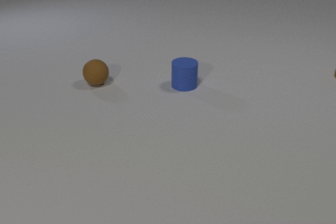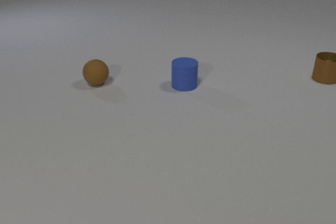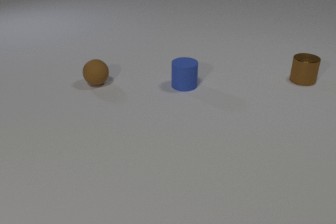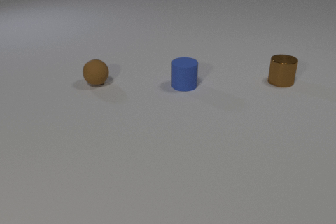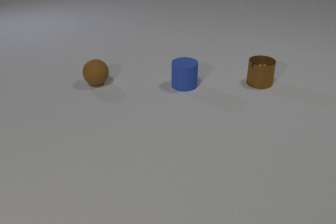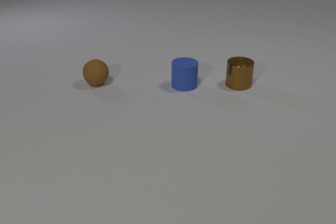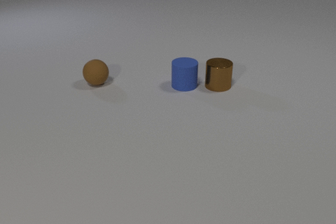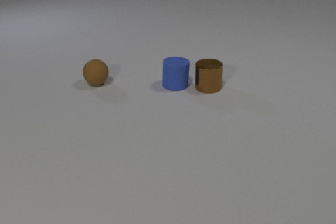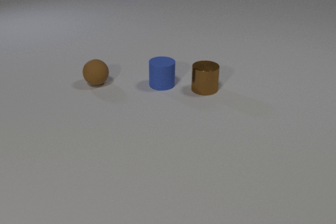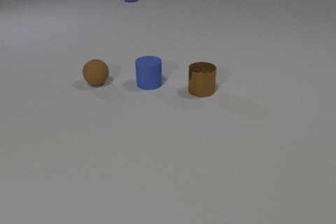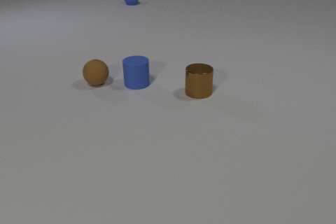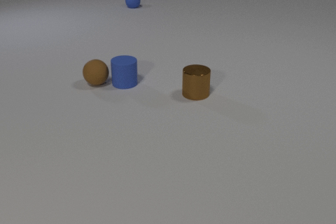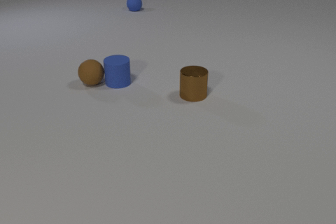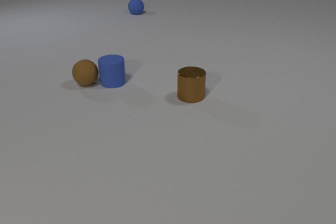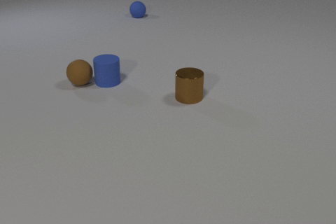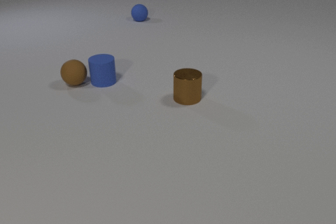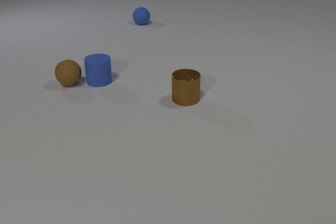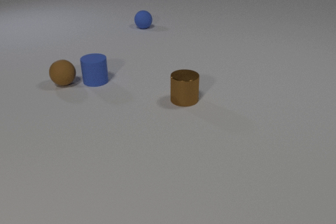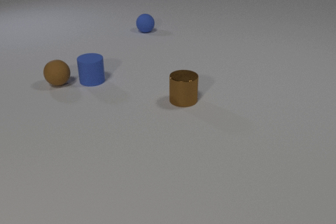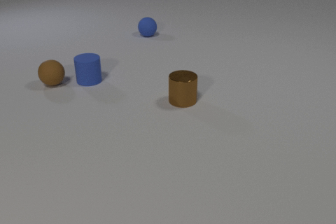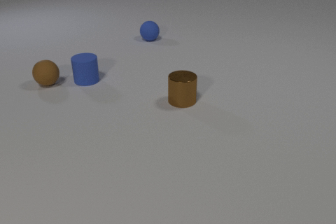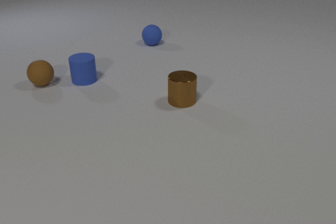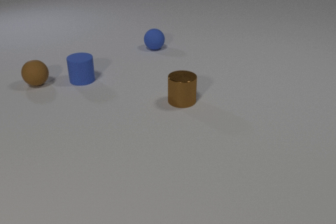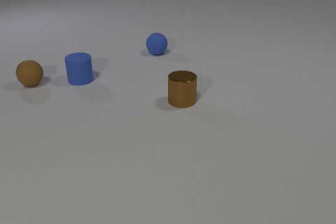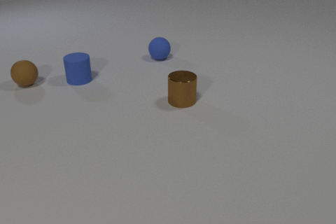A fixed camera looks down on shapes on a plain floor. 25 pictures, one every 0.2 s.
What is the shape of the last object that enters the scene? sphere.
Are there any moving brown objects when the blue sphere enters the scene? yes.
What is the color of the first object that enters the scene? brown.
0.0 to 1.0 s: The brown metal cylinder slides to the left and toward the camera.
1.0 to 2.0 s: The brown metal cylinder slides to the left and toward the camera. The blue rubber cylinder slides to the left. The blue rubber sphere comes in at the top edge, rolls toward the camera. The brown metal cylinder and the blue rubber cylinder collide.
2.0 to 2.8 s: The brown metal cylinder slides toward the camera and to the left. The blue rubber cylinder slides to the left. The brown rubber sphere rolls to the left. The blue rubber sphere rolls toward the camera. The blue rubber cylinder and the brown rubber sphere collide.
2.8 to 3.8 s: The brown metal cylinder slides toward the camera and to the left. The blue rubber cylinder slides to the left. The brown rubber sphere rolls to the left. The blue rubber sphere rolls toward the camera.
3.8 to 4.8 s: The blue rubber cylinder slides to the left. The brown rubber sphere rolls to the left. The blue rubber sphere rolls toward the camera.
